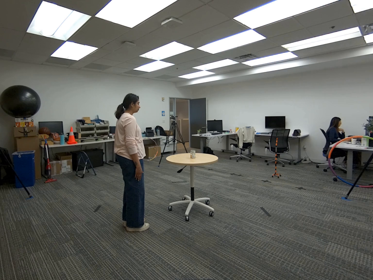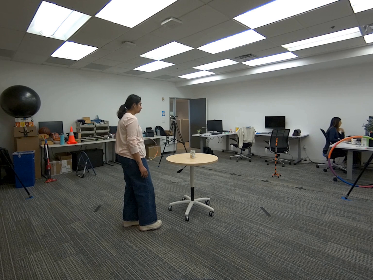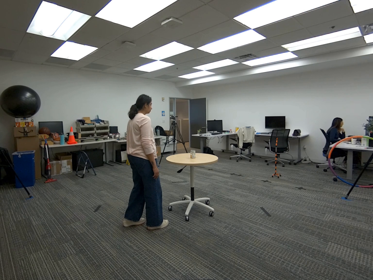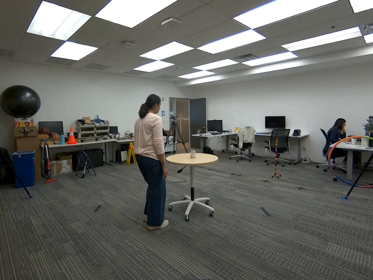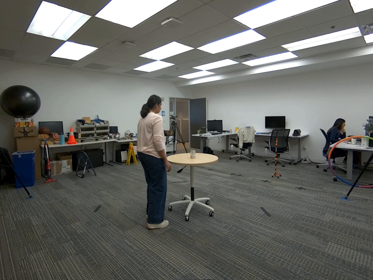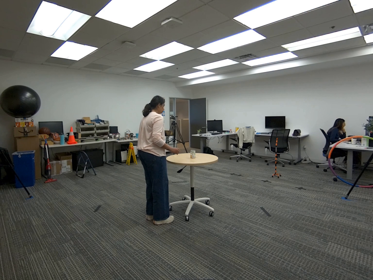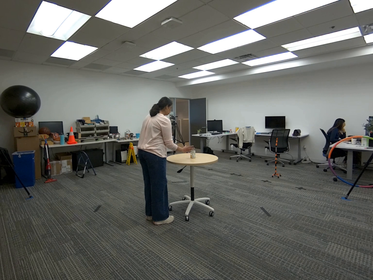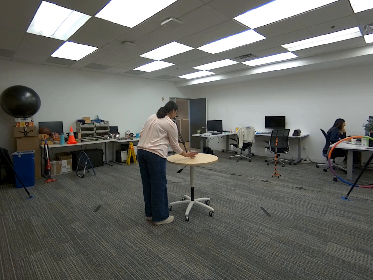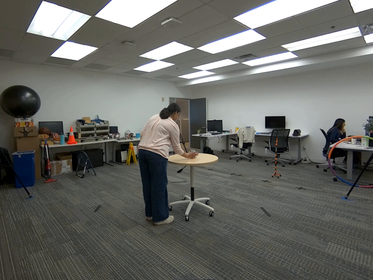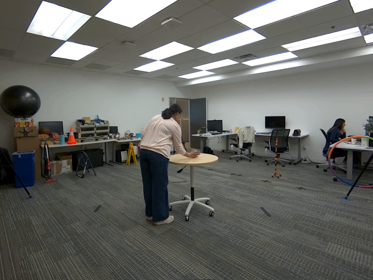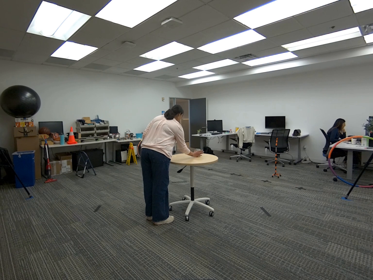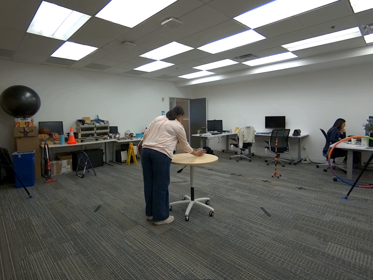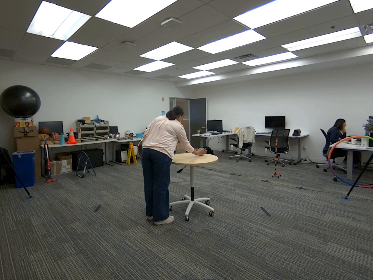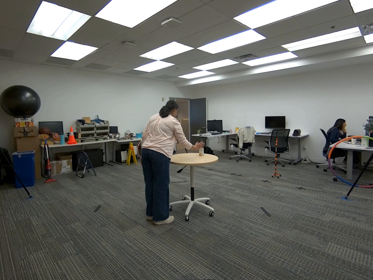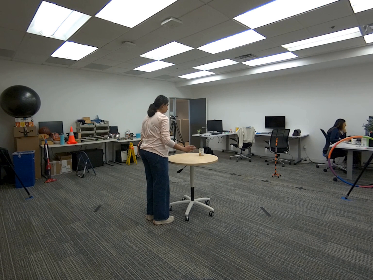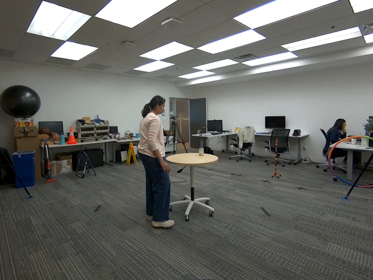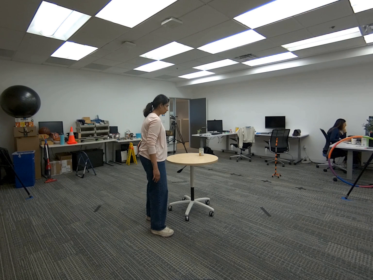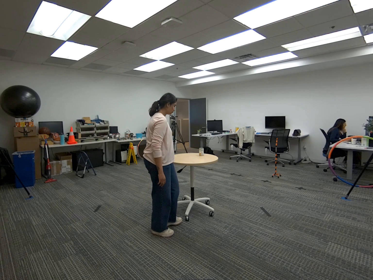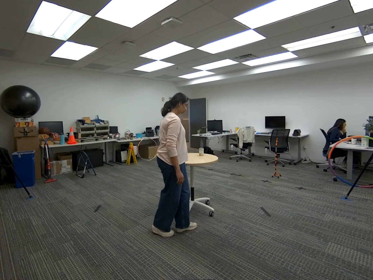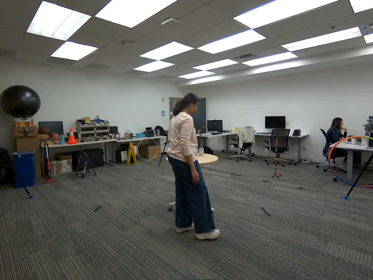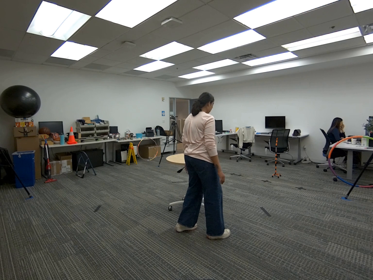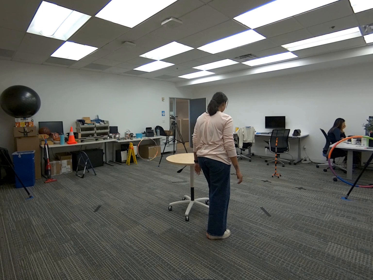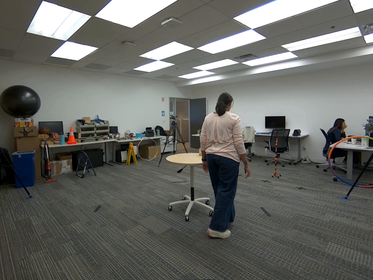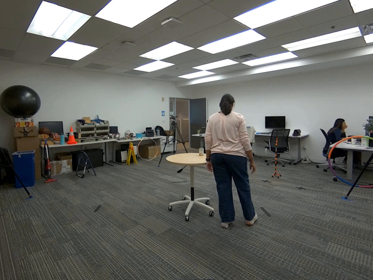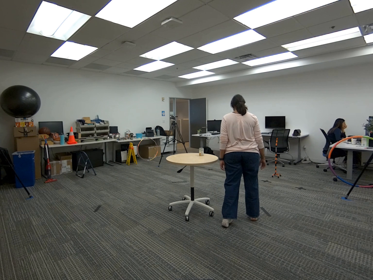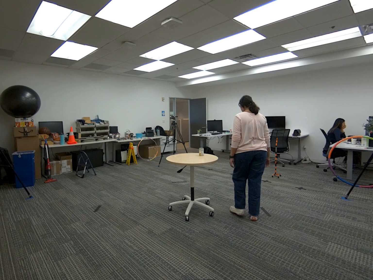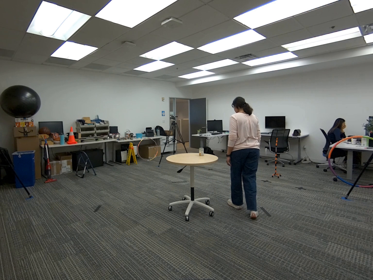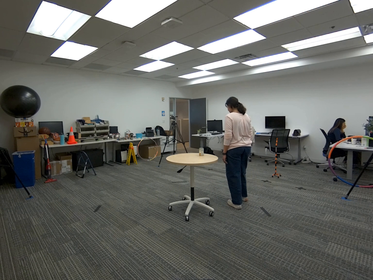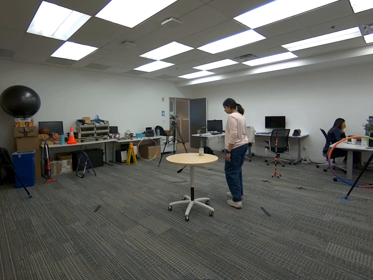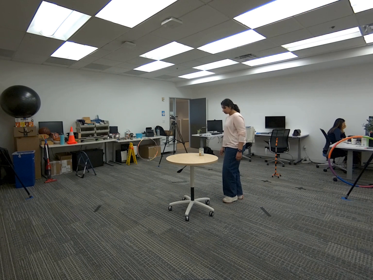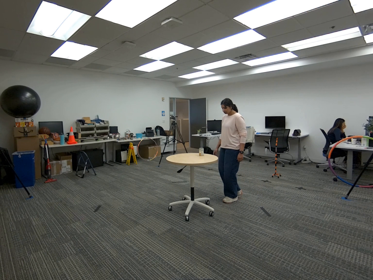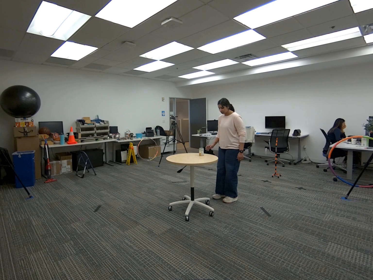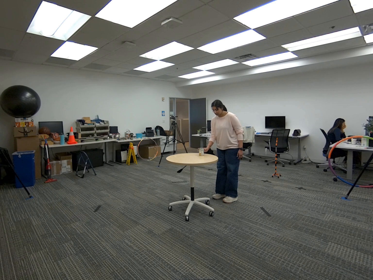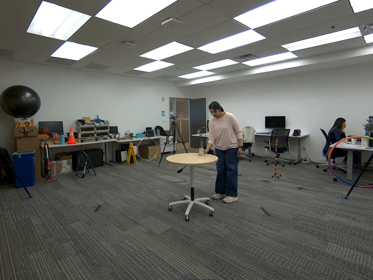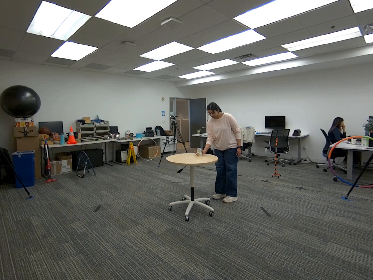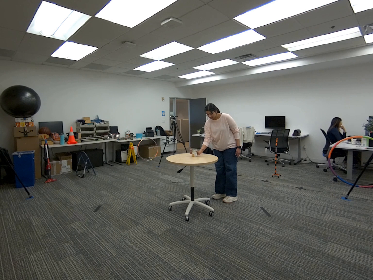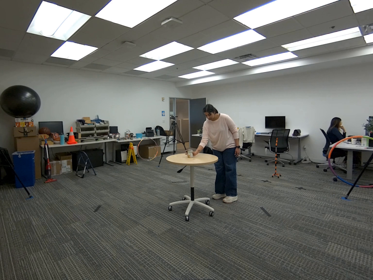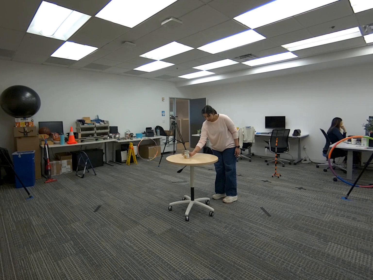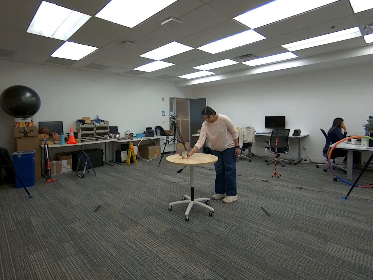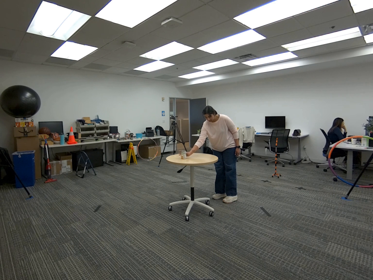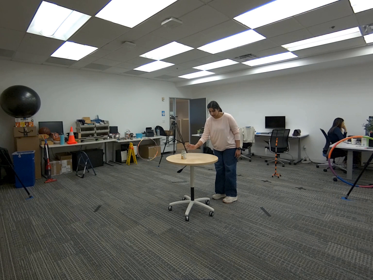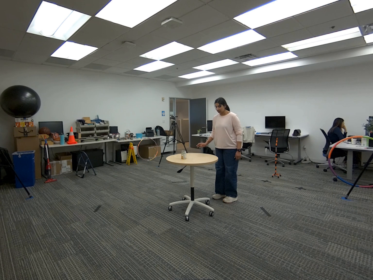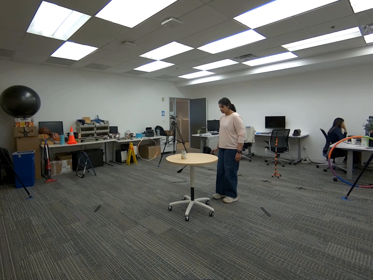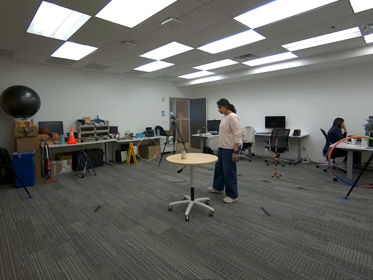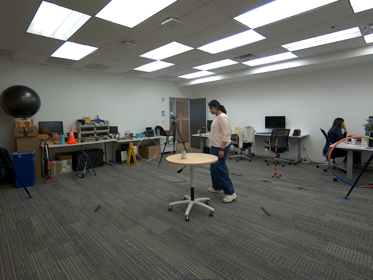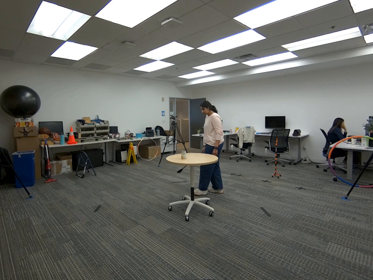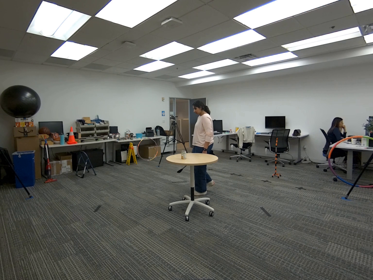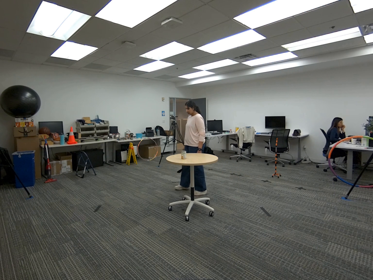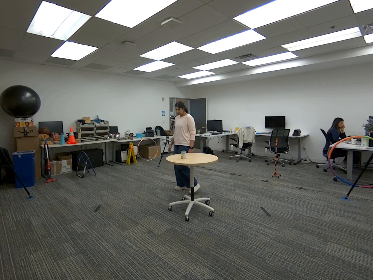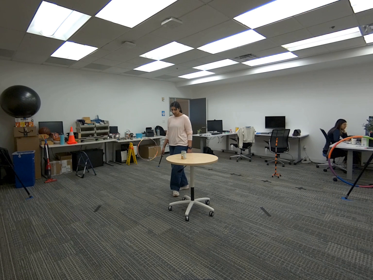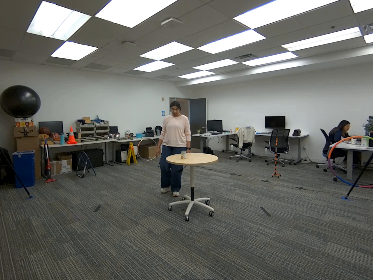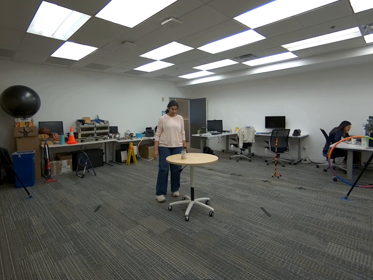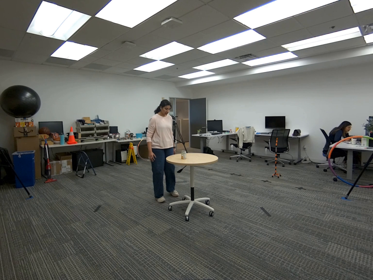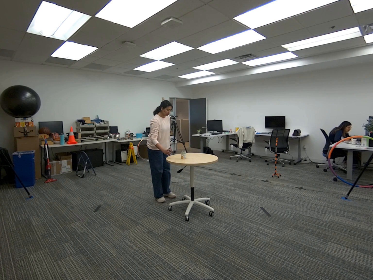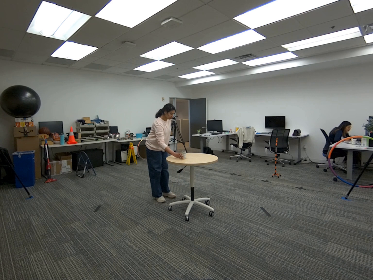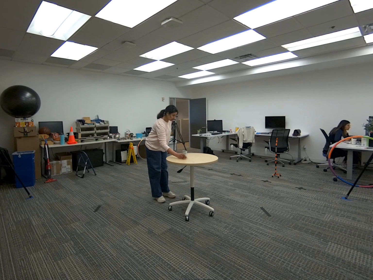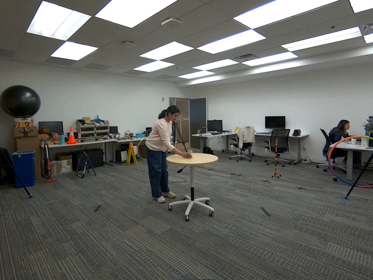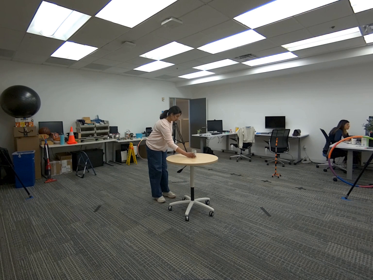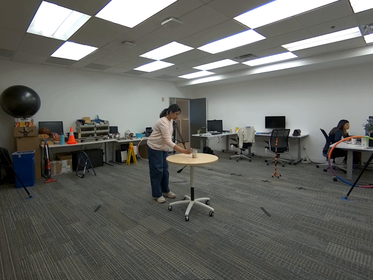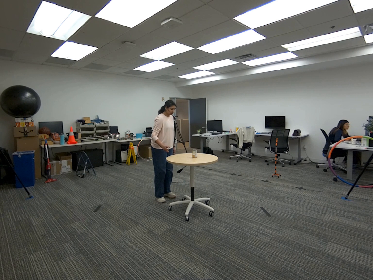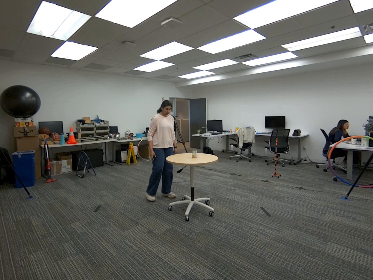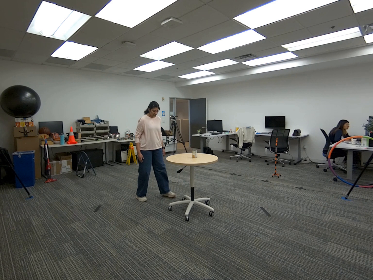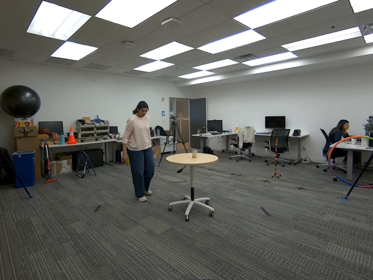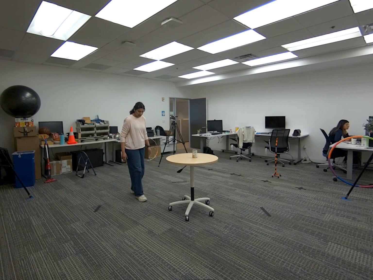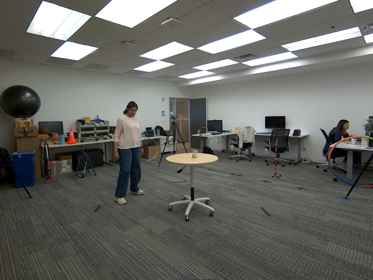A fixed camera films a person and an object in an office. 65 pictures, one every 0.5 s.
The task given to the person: Walk over to the corn can on the round table and push the corn can away using your palms. Continue to push the corn can away from you as you move around the table.
